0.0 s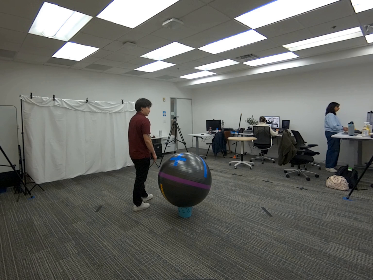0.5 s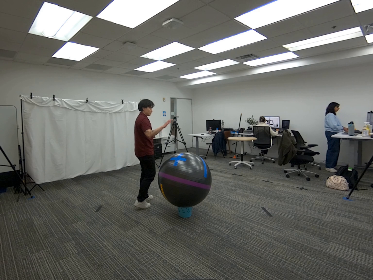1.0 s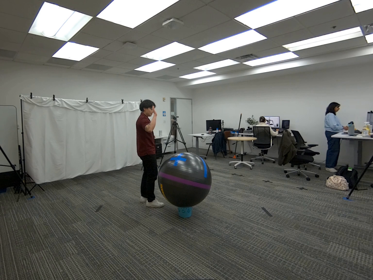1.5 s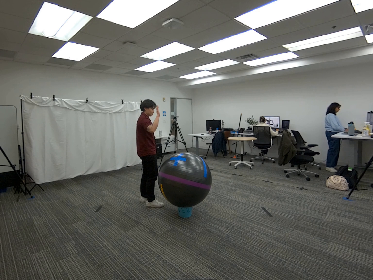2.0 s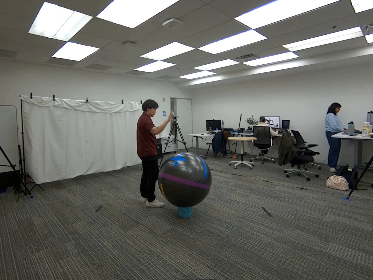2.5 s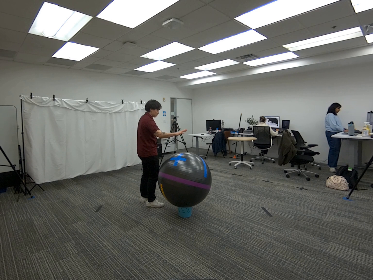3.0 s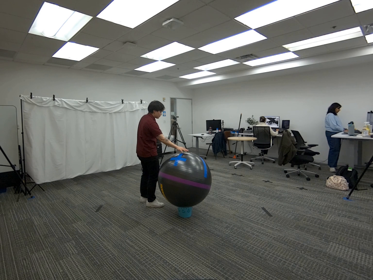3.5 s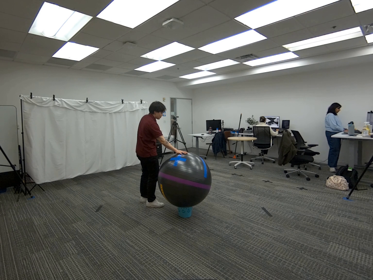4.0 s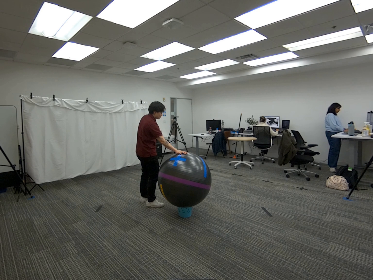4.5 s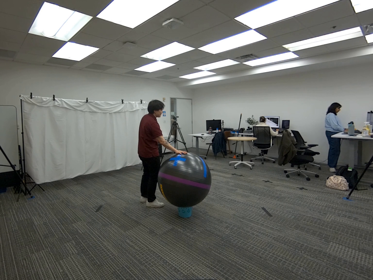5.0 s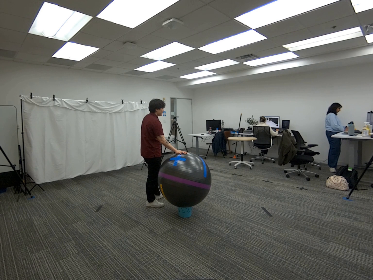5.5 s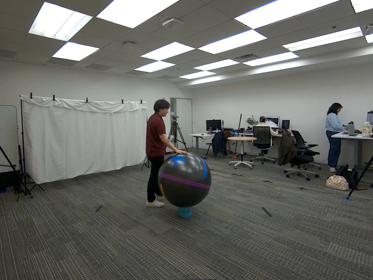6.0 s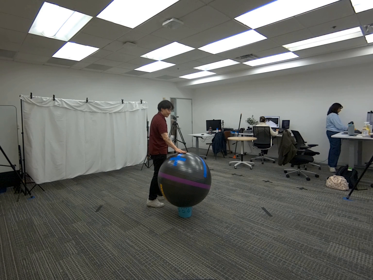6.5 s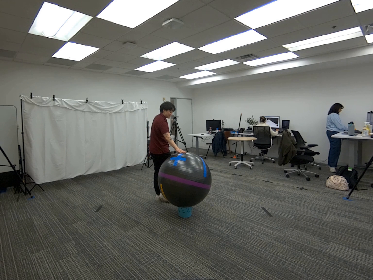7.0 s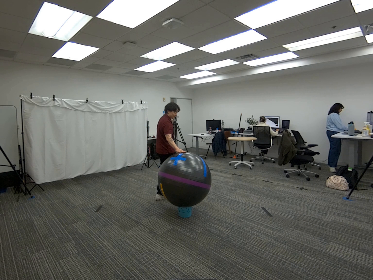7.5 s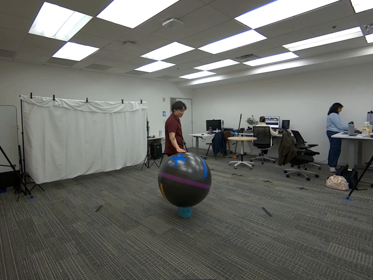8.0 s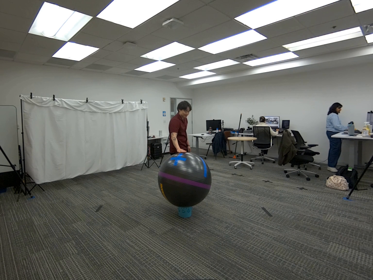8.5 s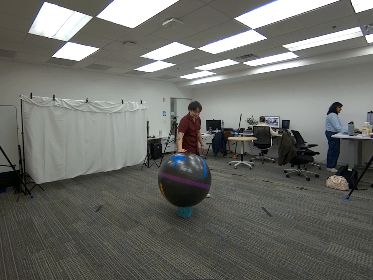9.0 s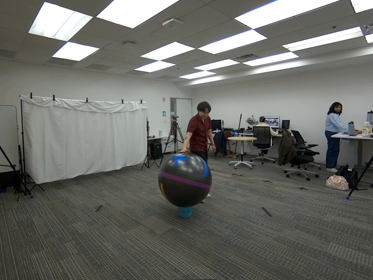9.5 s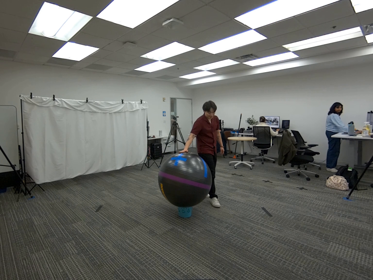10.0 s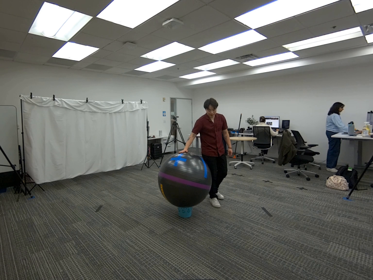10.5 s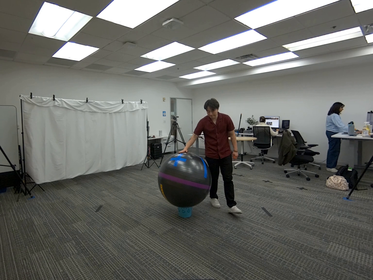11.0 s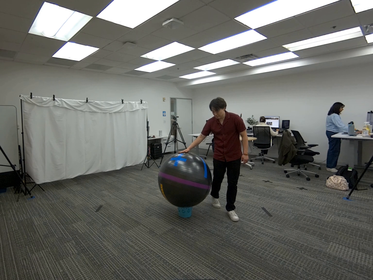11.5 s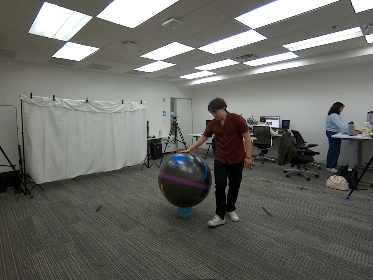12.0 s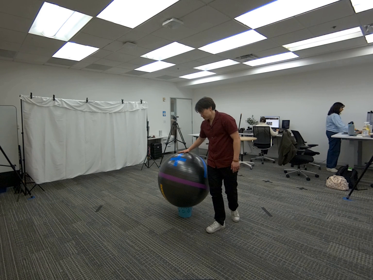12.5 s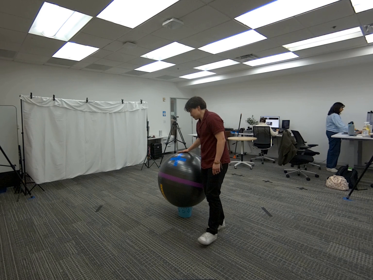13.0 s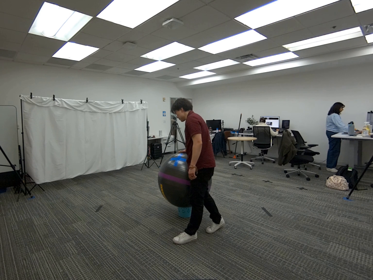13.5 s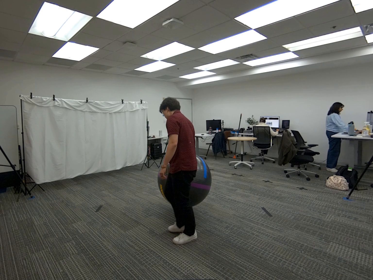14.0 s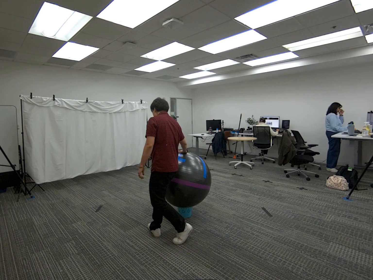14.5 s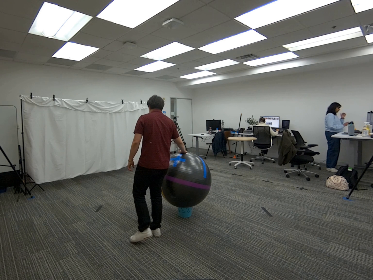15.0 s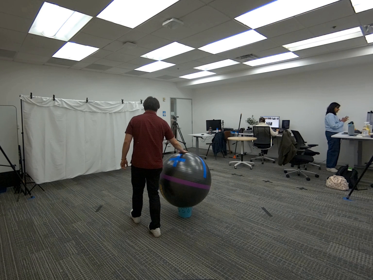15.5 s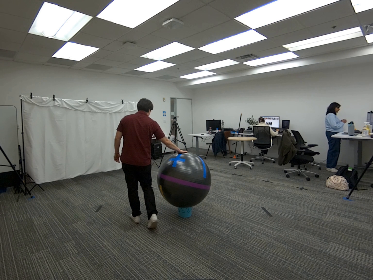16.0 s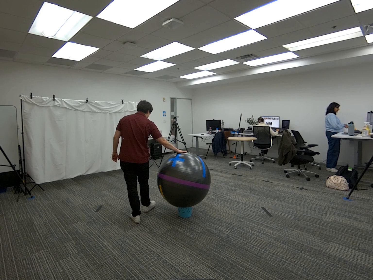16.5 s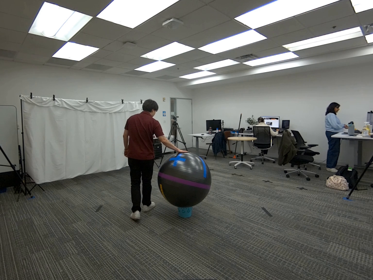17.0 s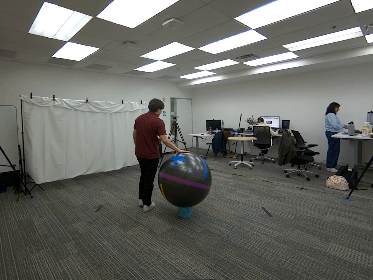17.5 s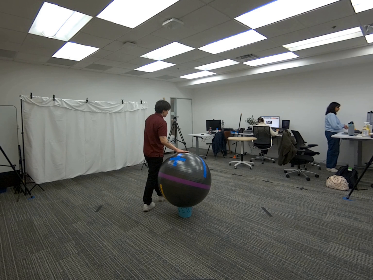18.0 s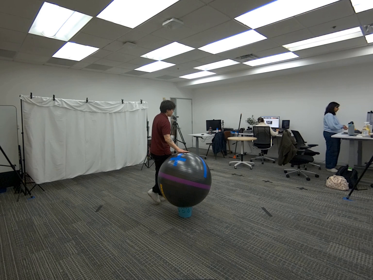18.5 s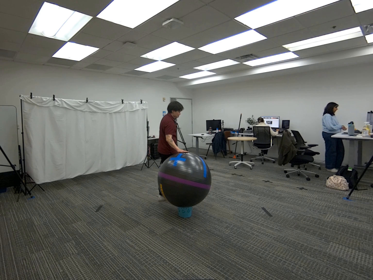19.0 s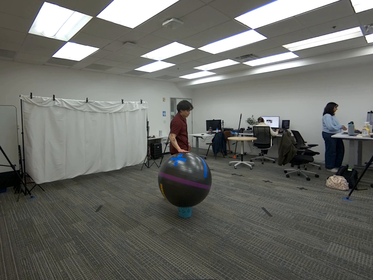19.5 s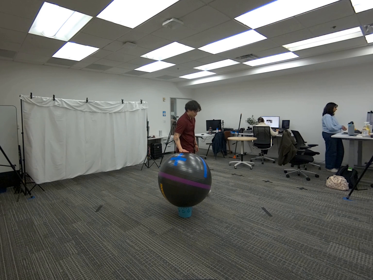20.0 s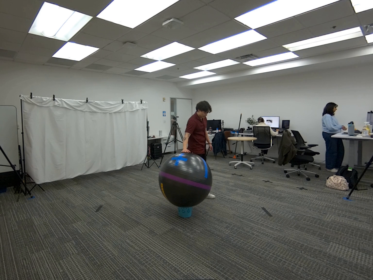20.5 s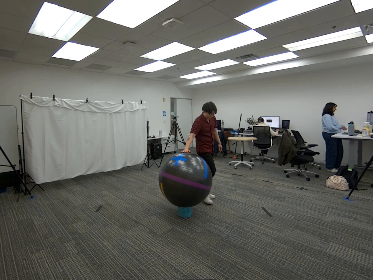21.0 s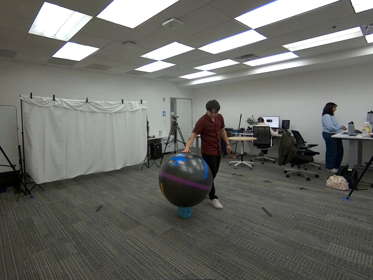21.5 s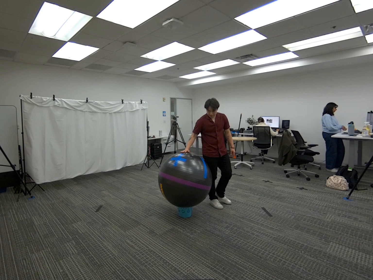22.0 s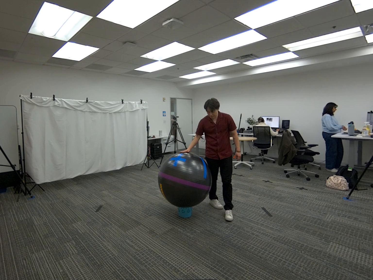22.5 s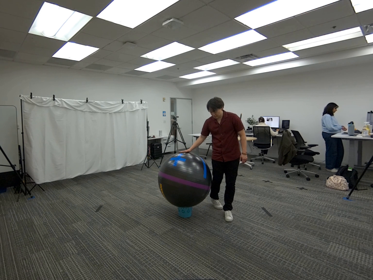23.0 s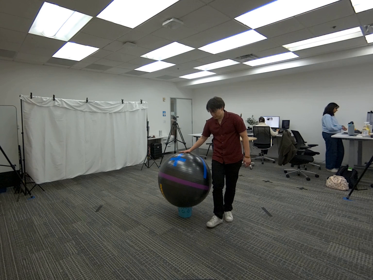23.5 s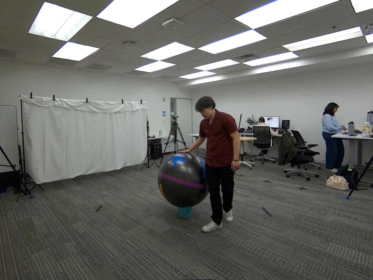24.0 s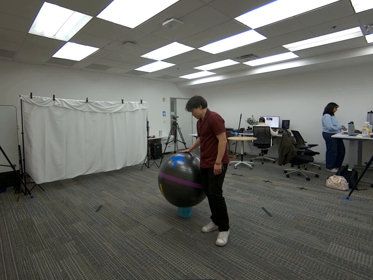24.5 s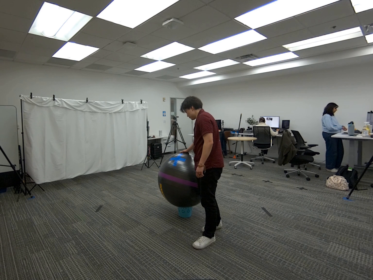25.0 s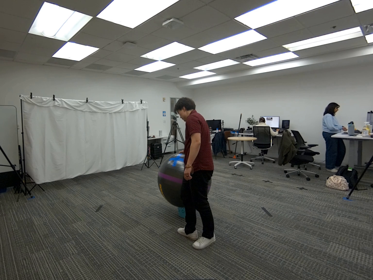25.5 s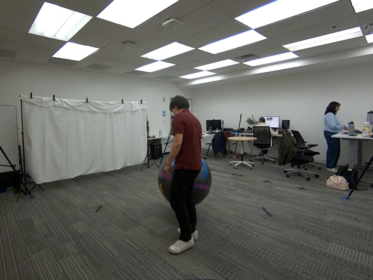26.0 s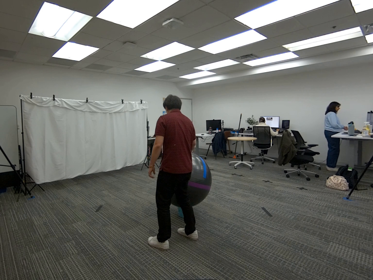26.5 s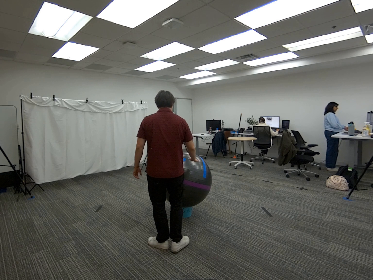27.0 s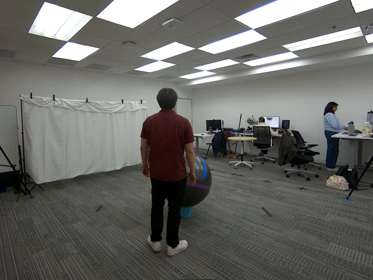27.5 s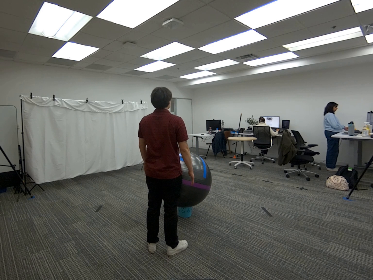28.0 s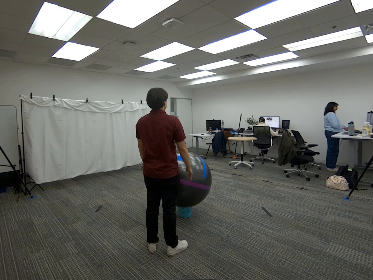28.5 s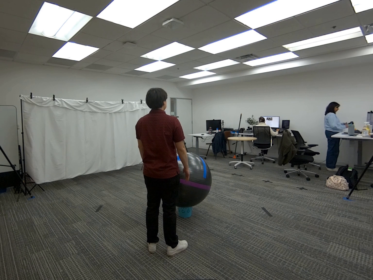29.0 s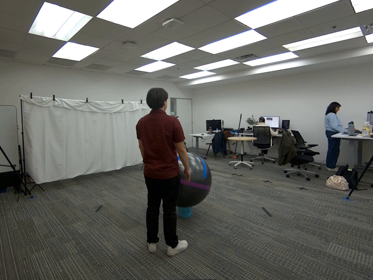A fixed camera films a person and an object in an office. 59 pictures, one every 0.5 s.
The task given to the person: Walk over to the yoga ball in the center of the bounding area and touch the yoga ball with your right hand.
